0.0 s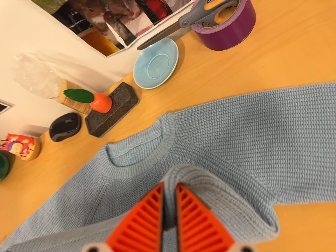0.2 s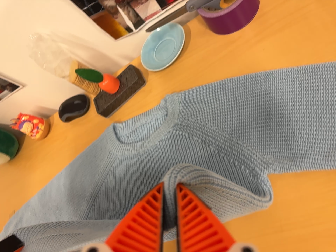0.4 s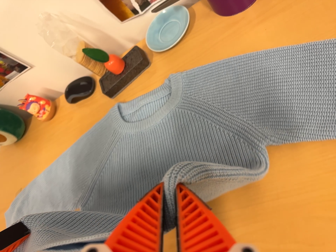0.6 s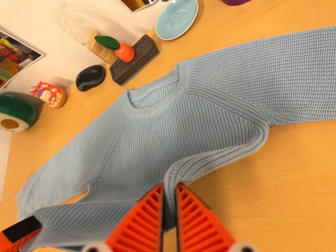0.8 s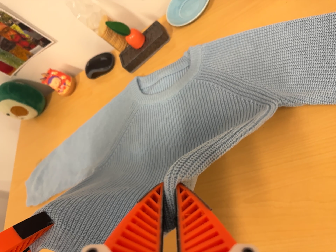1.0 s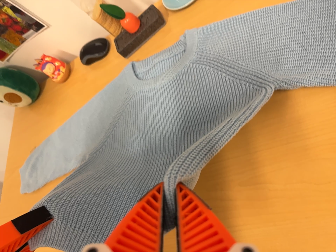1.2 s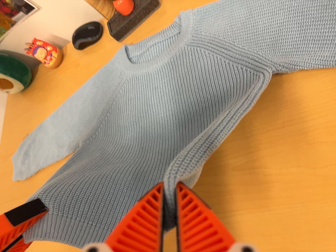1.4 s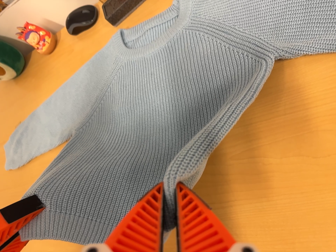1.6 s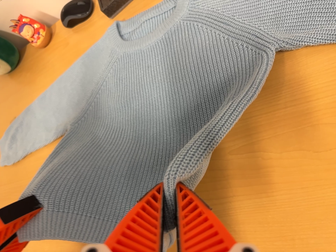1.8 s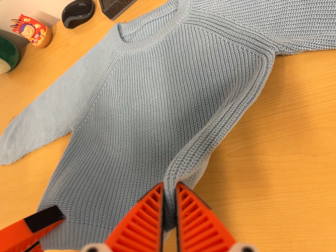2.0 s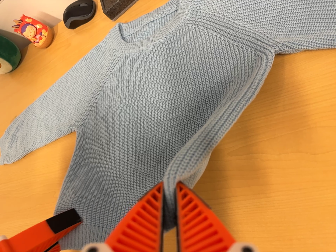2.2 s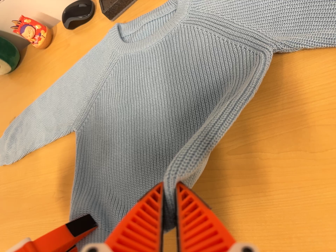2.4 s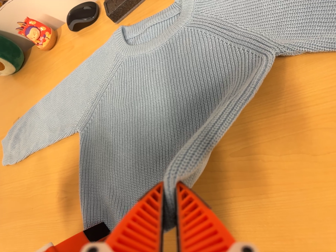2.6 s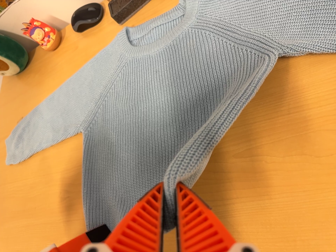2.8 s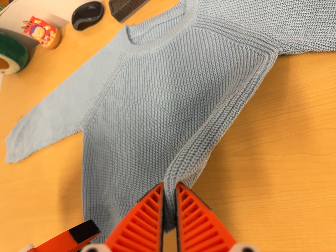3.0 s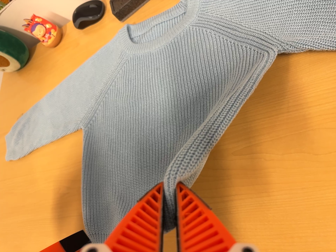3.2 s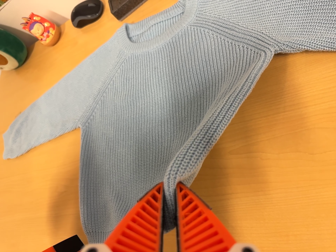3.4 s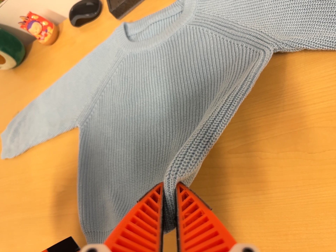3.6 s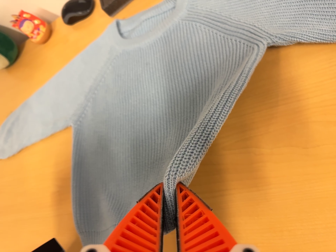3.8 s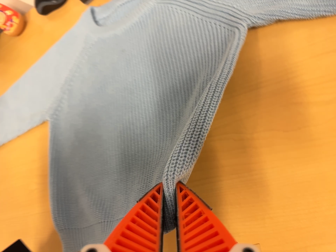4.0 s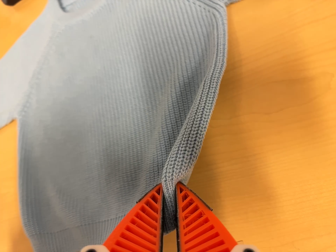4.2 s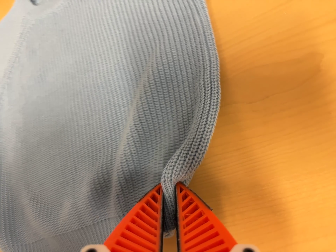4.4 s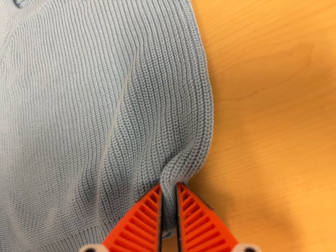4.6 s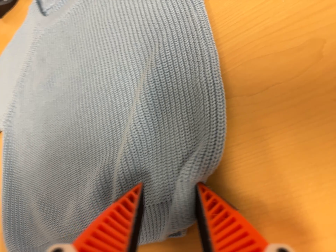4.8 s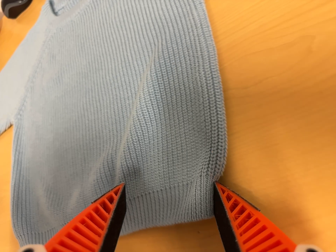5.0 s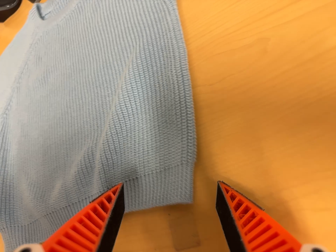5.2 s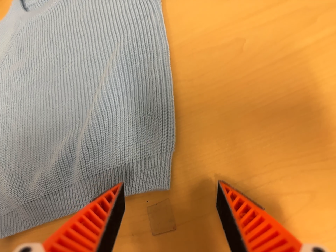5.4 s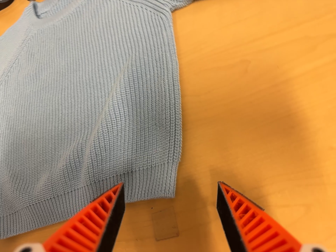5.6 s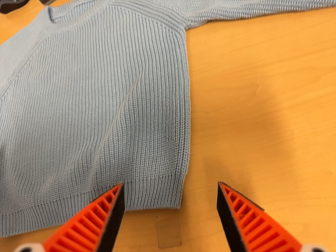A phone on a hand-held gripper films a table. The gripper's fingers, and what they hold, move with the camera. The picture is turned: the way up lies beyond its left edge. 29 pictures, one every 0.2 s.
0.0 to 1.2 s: The camera travels toward the bottom of its view, about 14 cm, so close, fixed things drift upward.
1.2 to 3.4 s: The camera shifts only a little, or ends up much as it began.
3.4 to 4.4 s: The camera travels forward and to its right, about 12 cm, so what stands in front looms larger. It rolls about its line of sight by about 10 degrees, and the scene rotates counterclockwise.
4.4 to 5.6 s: The camera travels backward, about 10 cm, so what stands in front gets smaller. It rolls about its line of sight by about 10 degrees, and the scene rotates clockwise.
The film runs backward here.
